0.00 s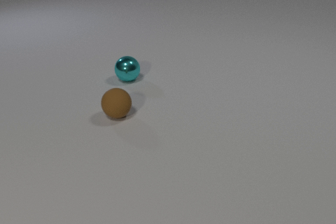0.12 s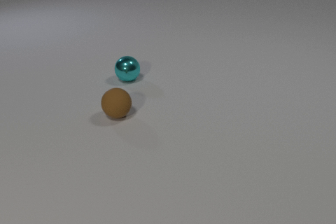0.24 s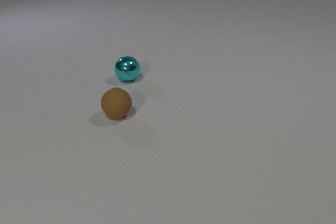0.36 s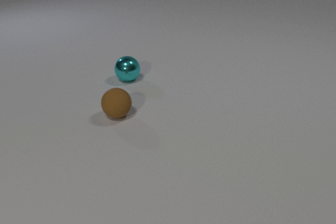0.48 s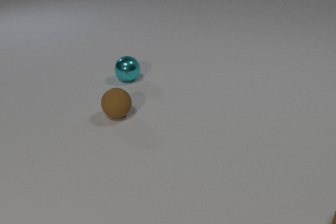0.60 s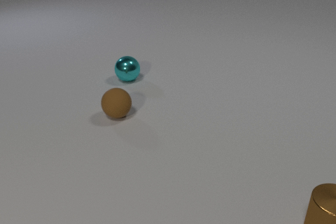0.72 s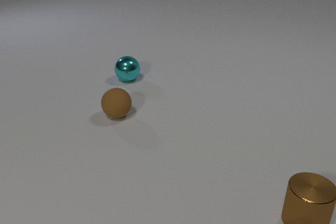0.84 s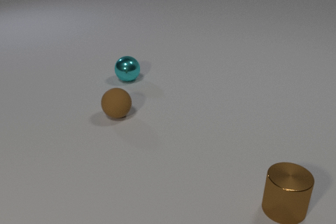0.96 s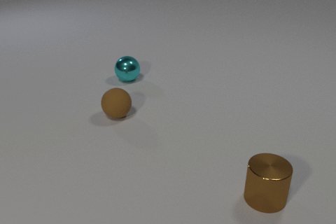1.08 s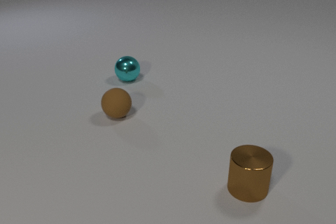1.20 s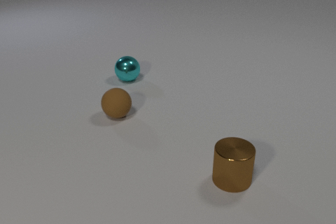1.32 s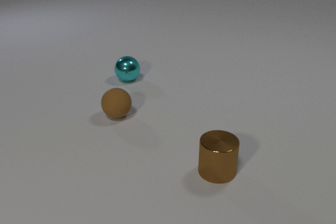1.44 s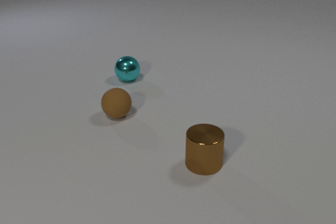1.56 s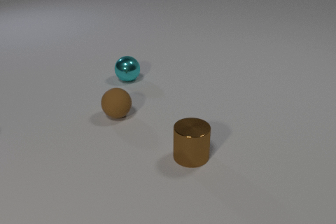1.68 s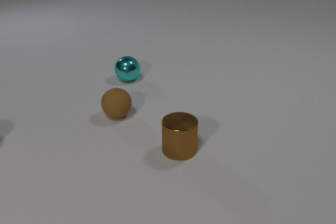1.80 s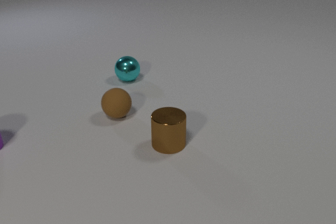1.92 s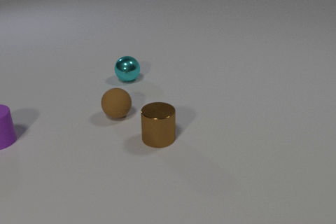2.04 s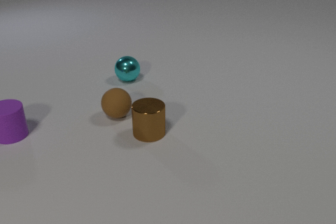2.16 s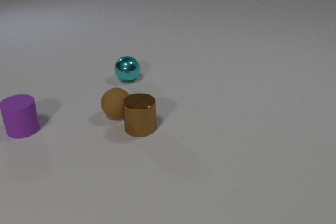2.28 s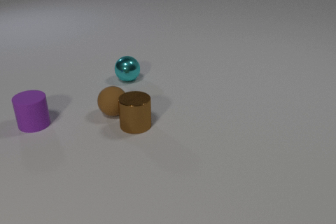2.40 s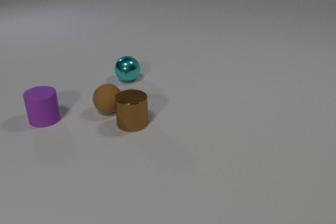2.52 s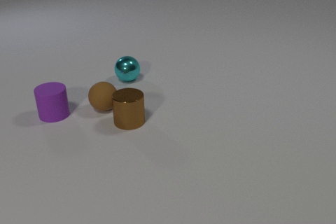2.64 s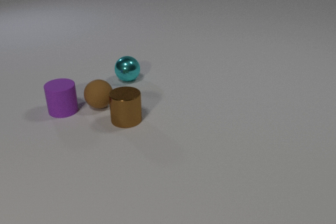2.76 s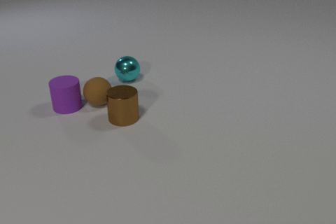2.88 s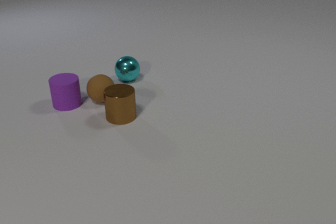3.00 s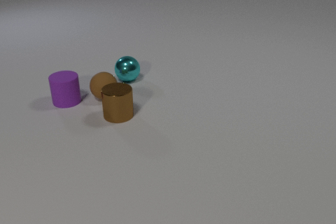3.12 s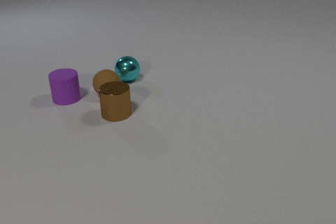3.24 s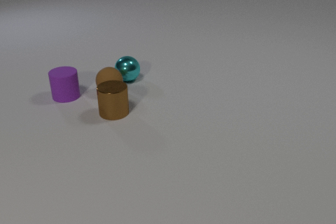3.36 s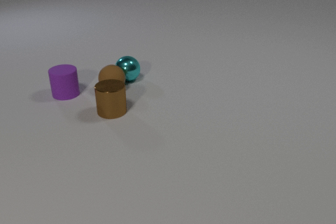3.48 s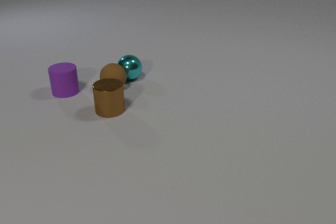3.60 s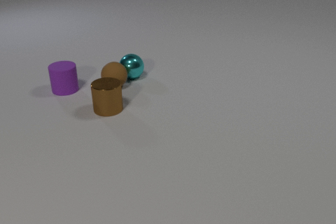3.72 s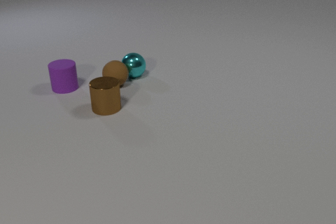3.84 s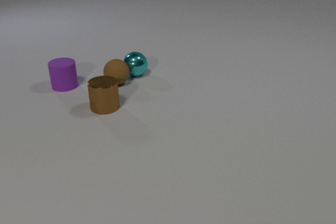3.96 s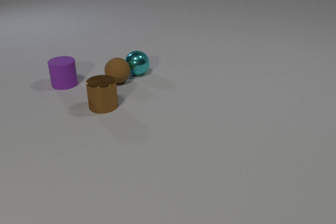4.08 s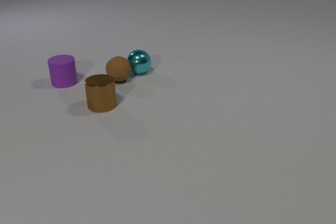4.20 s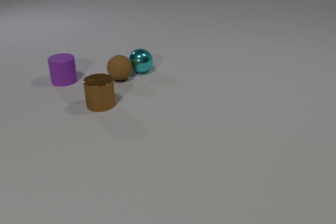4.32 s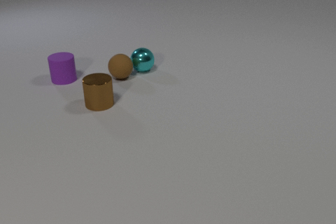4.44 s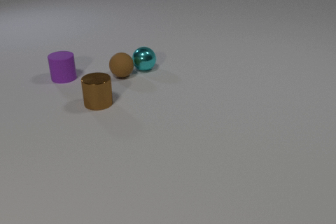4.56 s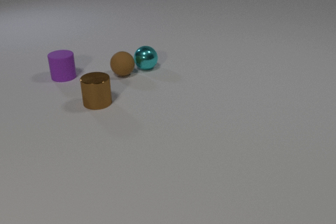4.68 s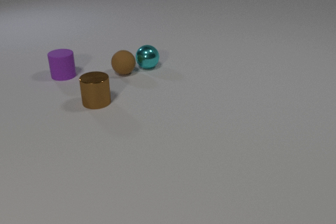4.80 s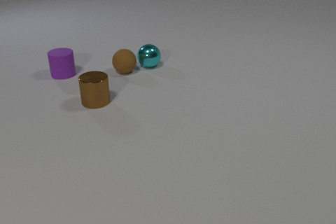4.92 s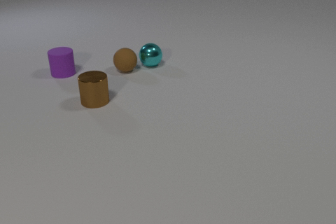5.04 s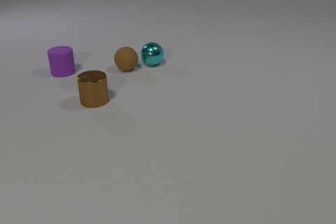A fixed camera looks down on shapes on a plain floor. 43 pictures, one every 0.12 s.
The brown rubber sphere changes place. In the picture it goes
away from the camera.
The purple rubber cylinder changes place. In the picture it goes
away from the camera.
0.00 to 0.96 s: The brown metal cylinder comes in at the right edge, slides to the left and away from the camera.
0.96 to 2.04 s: The brown metal cylinder slides to the left and away from the camera. The purple rubber cylinder comes in at the left edge, slides to the right and away from the camera.
2.04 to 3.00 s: The brown metal cylinder slides away from the camera and to the left. The brown rubber sphere rolls away from the camera. The purple rubber cylinder slides to the right and away from the camera. The brown metal cylinder and the brown rubber sphere collide. The brown rubber sphere and the purple rubber cylinder collide.
3.00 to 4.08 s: The brown metal cylinder slides away from the camera and to the left. The brown rubber sphere rolls away from the camera. The purple rubber cylinder slides away from the camera. The cyan metal sphere rolls away from the camera and to the right. The brown rubber sphere and the cyan metal sphere collide.
4.08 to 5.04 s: The brown metal cylinder slides away from the camera and to the left. The brown rubber sphere rolls away from the camera. The purple rubber cylinder slides away from the camera. The cyan metal sphere rolls away from the camera and to the right.
What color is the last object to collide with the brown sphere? cyan.
How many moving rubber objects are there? 2.
What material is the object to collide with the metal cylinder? rubber.
